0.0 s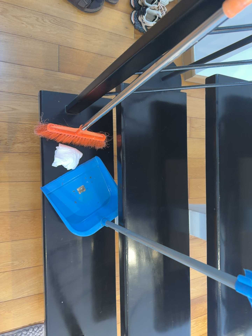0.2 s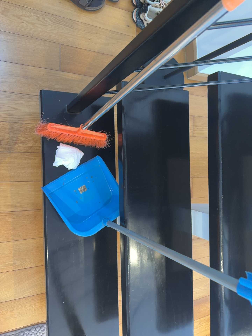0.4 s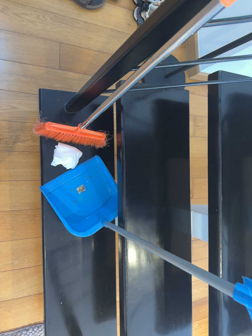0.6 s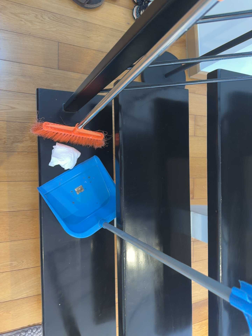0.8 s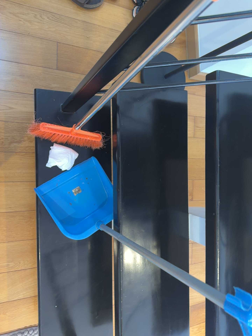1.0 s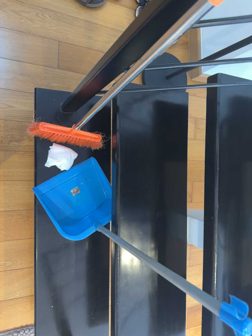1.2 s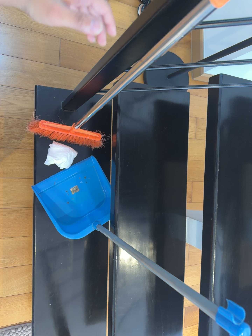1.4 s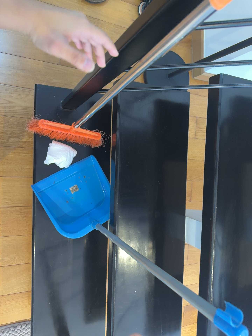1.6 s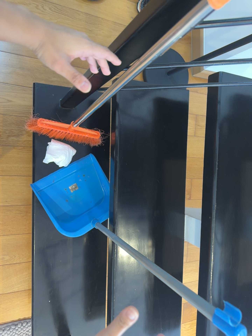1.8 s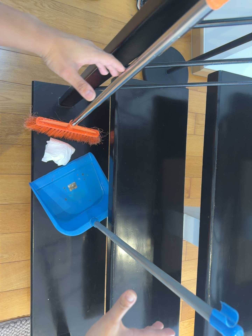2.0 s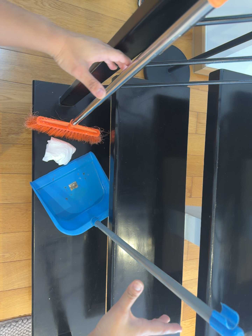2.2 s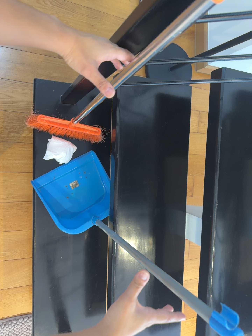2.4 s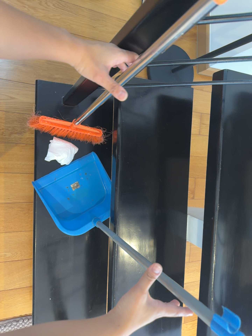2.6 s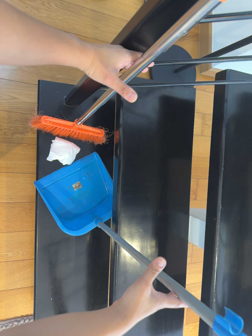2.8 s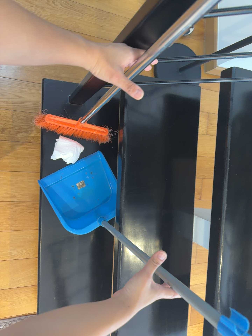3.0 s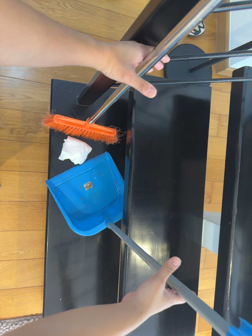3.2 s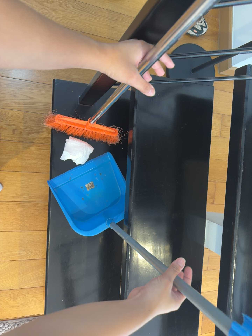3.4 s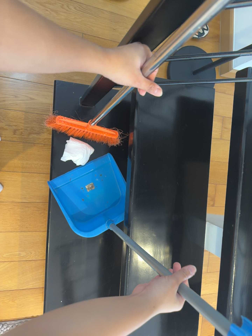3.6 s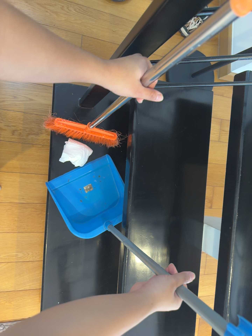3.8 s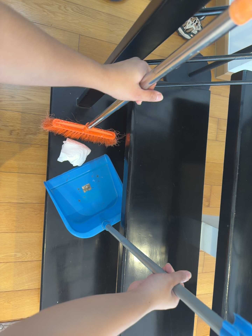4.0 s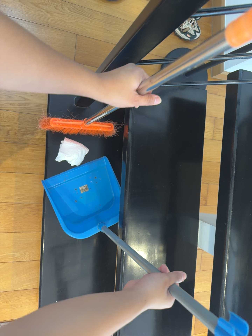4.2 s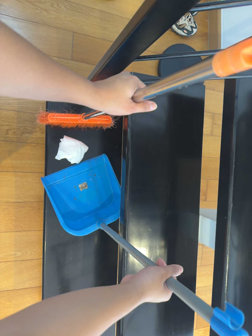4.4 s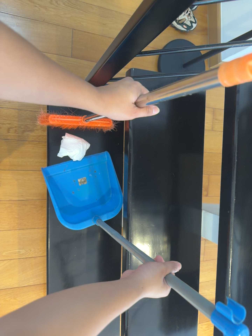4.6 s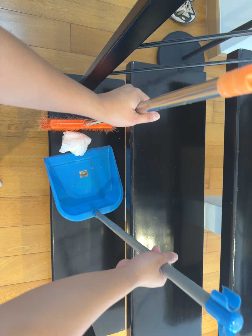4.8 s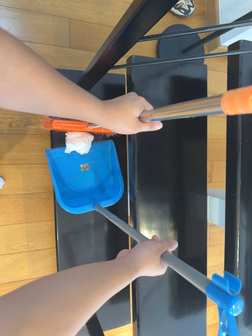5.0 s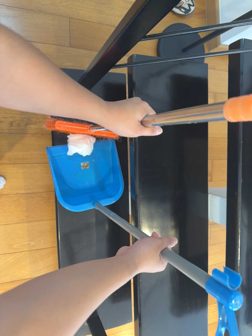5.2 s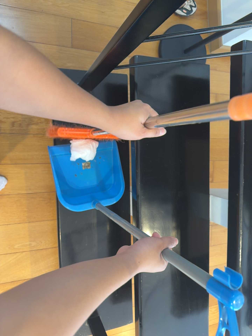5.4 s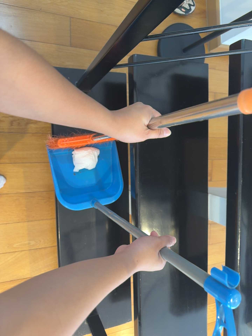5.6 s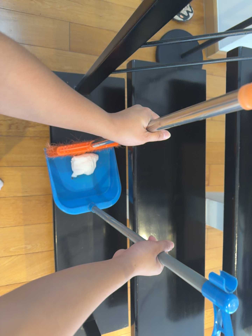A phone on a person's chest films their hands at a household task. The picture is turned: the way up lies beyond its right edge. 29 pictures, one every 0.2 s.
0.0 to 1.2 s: The camera travels to its right, about 7 cm.
1.2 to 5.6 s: The camera shifts only a little, or ends up much as it began.
The film runs forward here.
